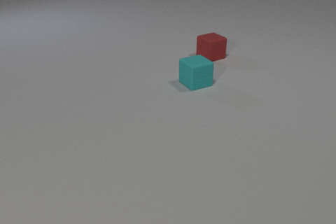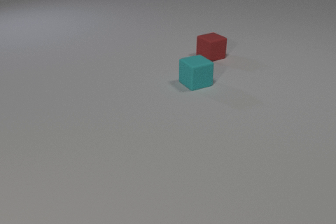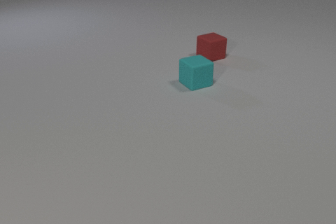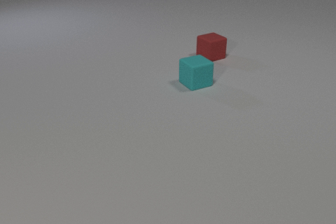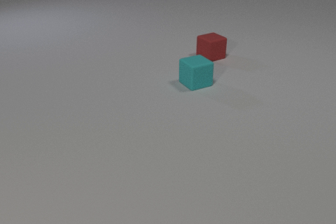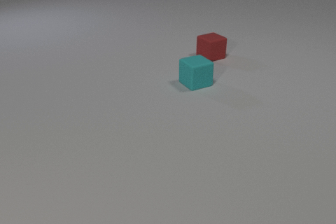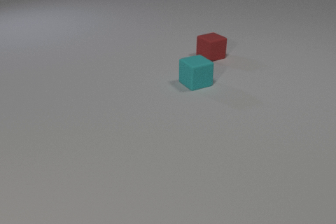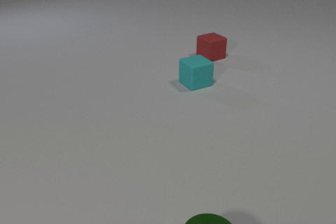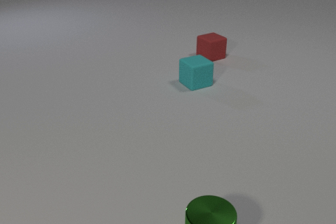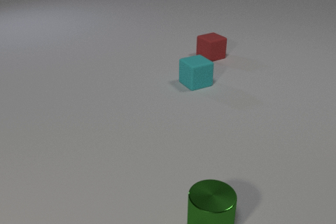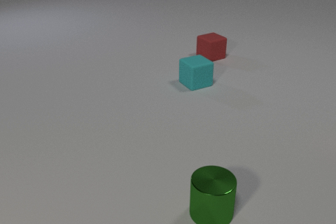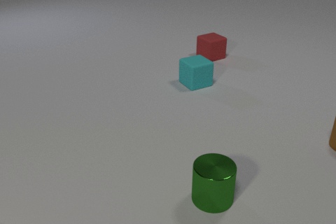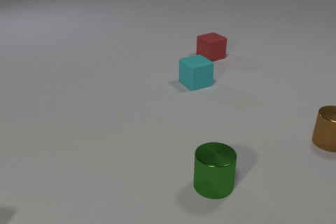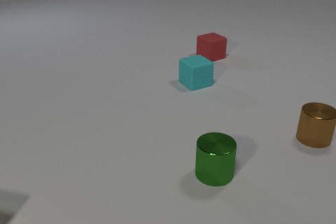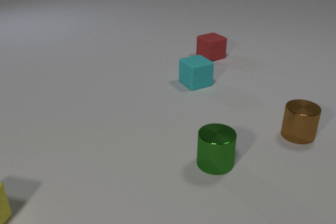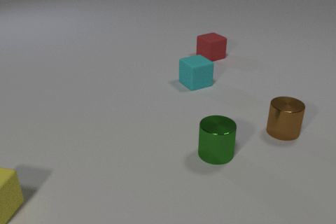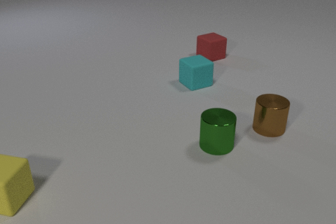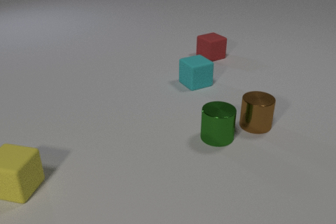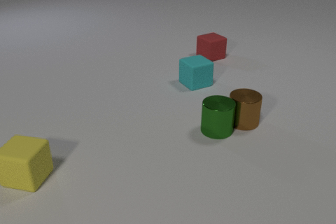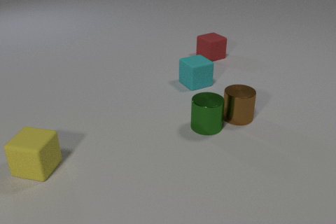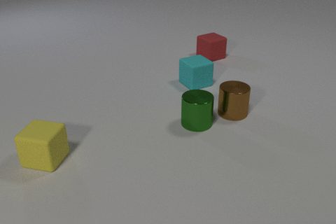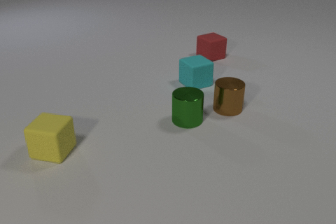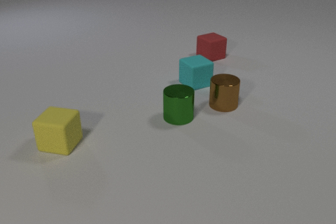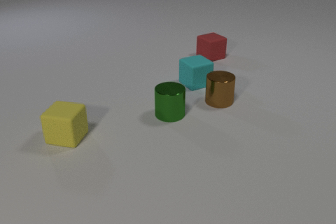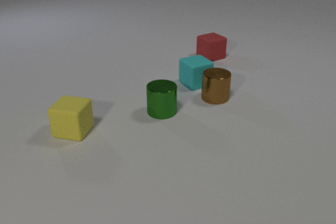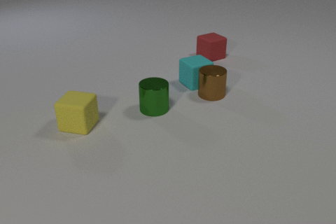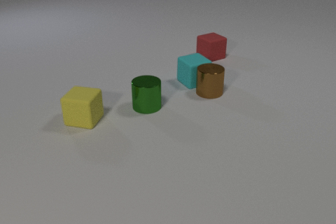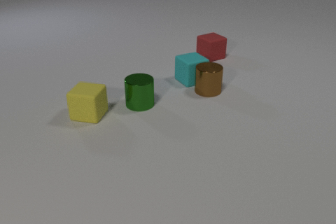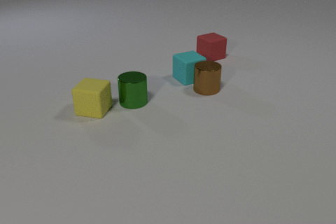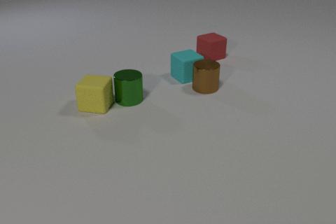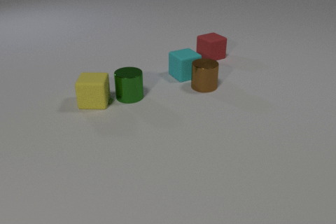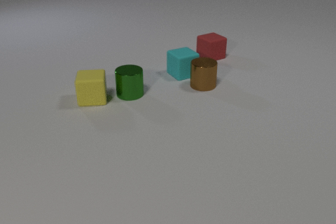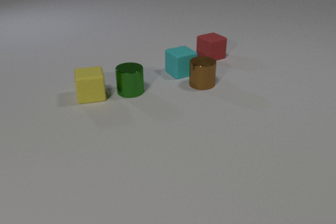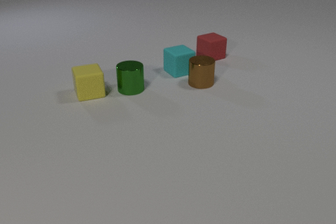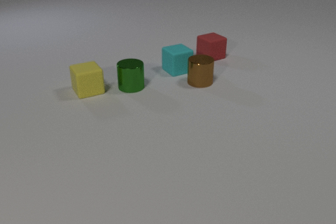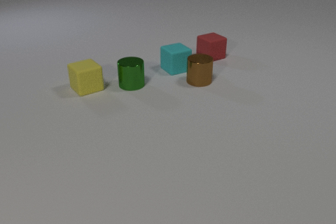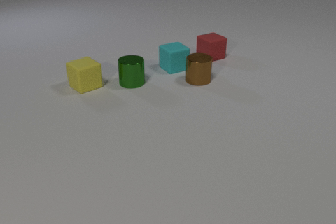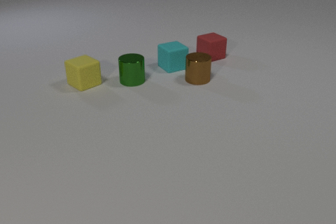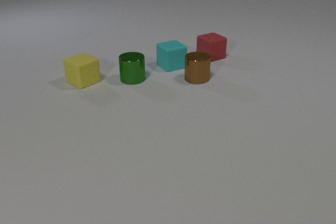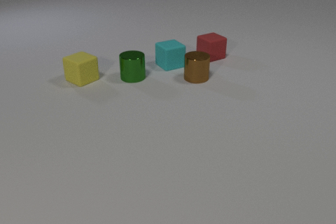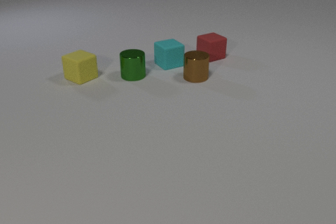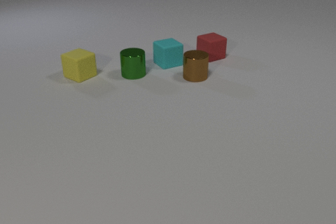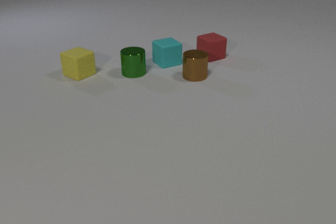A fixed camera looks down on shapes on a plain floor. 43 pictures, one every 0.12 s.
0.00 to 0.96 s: The green metal cylinder comes in at the bottom edge, slides away from the camera.
0.96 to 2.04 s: The green metal cylinder slides away from the camera. The brown metal cylinder comes in at the right edge, slides to the left. The yellow rubber cube comes in at the left edge, slides away from the camera and to the right.
2.04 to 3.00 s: The green metal cylinder slides to the left and away from the camera. The brown metal cylinder slides away from the camera and to the left. The yellow rubber cube slides away from the camera and to the right. The green metal cylinder and the brown metal cylinder collide.
3.00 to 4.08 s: The green metal cylinder slides away from the camera and to the left. The brown metal cylinder slides away from the camera and to the left. The yellow rubber cube slides away from the camera, spins counterclockwise seen from above by about 45 degrees, its near face sliding to the right. The cyan rubber cube slides away from the camera and to the left. The brown metal cylinder and the cyan rubber cube collide. The green metal cylinder and the yellow rubber cube collide.
4.08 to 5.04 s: The green metal cylinder slides away from the camera. The brown metal cylinder slides away from the camera and to the left. The yellow rubber cube slides away from the camera, spins so that its near face slides to the right, counterclockwise seen from above. The cyan rubber cube slides away from the camera and to the left.
Are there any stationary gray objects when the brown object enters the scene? no.
What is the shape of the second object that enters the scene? cylinder.
Are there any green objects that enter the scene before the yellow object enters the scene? yes.
